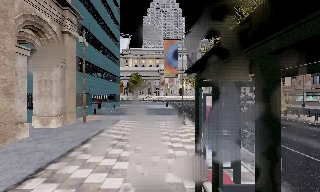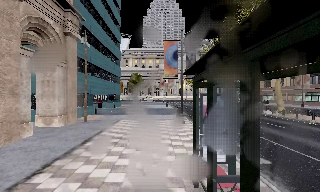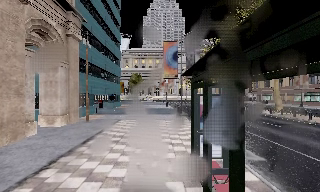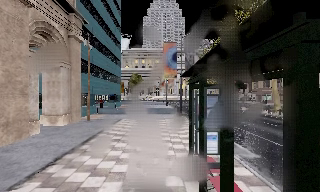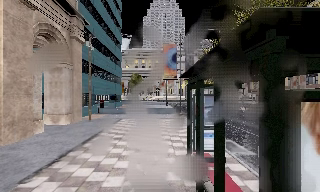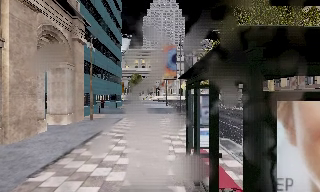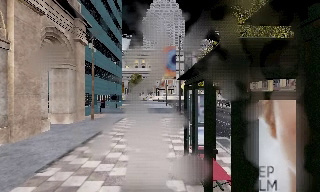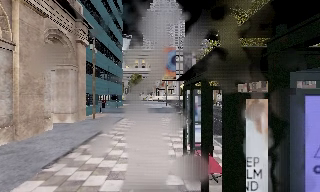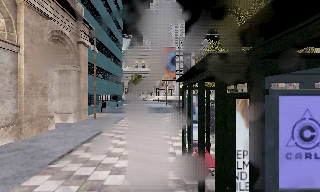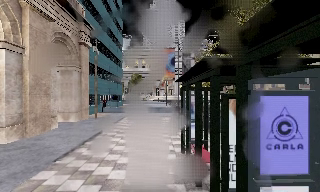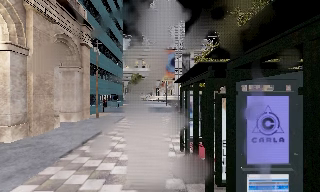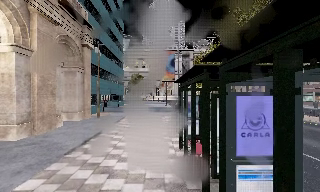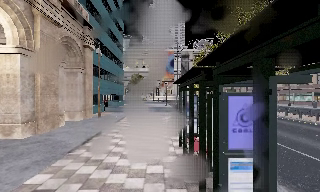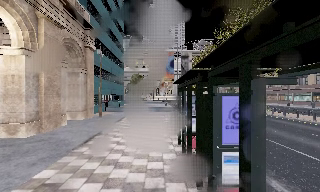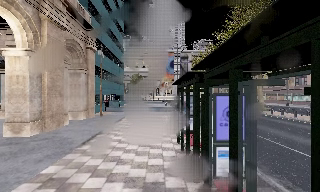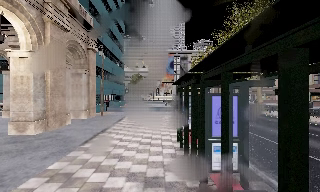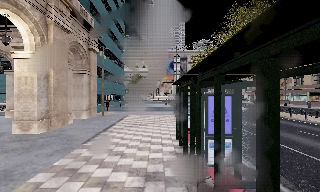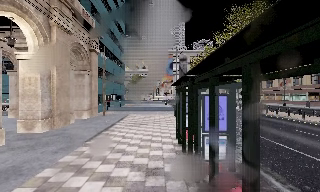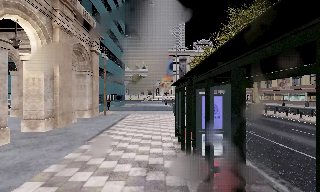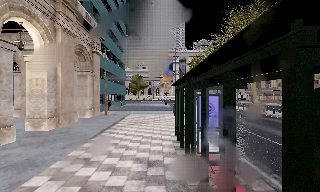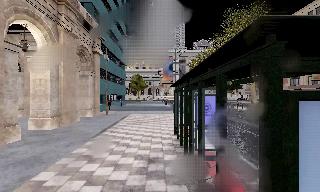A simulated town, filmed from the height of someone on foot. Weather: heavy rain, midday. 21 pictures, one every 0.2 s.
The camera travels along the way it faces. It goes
backward.
0.0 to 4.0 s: The camera travels backward, about 5 m, so what stands in front gets smaller.
The film runs backward here.
